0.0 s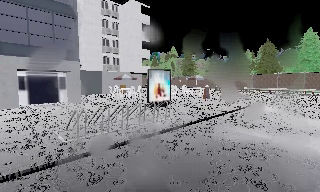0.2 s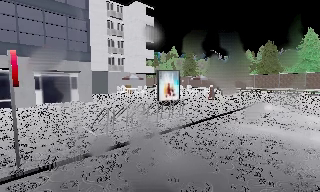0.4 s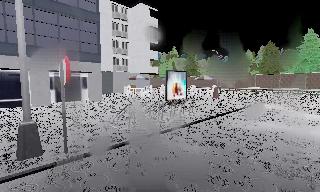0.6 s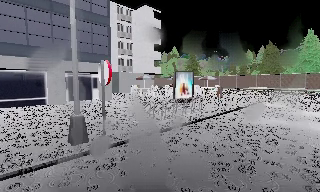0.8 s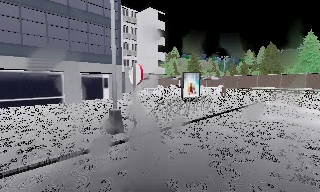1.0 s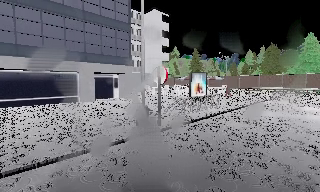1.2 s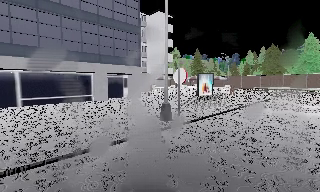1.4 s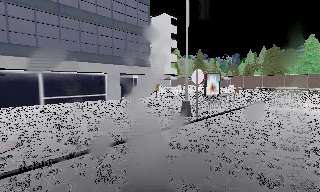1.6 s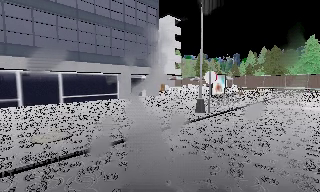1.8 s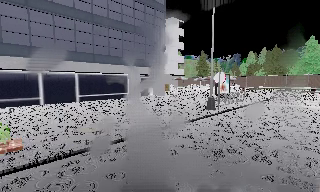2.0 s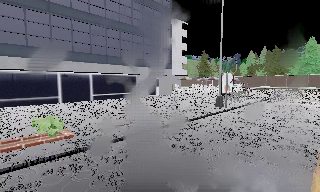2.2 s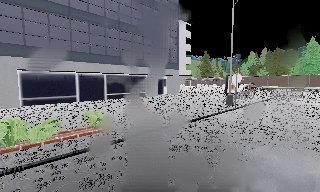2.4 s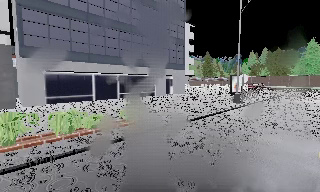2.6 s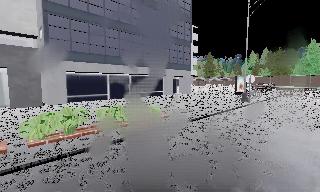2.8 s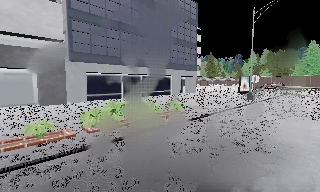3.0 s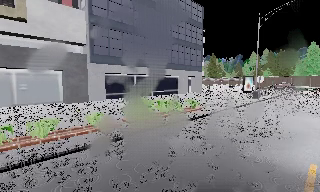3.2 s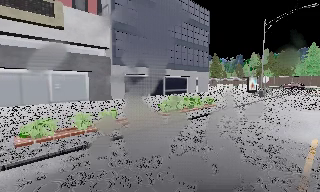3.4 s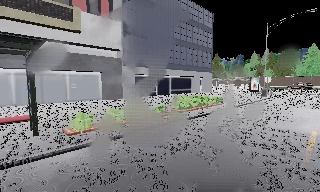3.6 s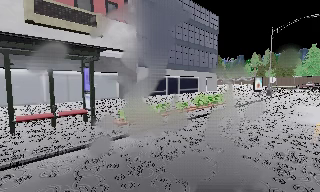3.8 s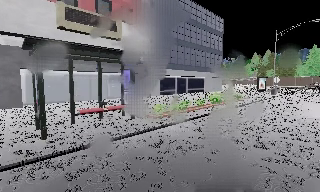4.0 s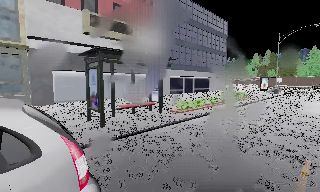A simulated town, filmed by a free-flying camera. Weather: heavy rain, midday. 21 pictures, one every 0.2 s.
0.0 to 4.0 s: The camera travels to its left and backward, about 25 m, so close, fixed things drift to the right. It gains speed.
The film runs backward here.
